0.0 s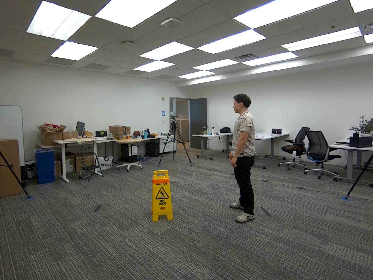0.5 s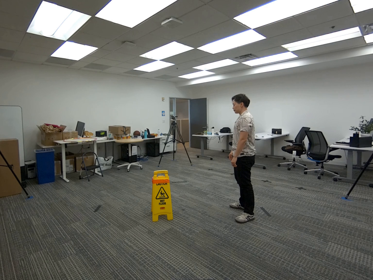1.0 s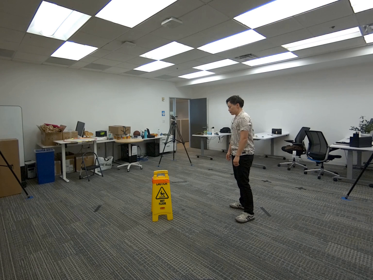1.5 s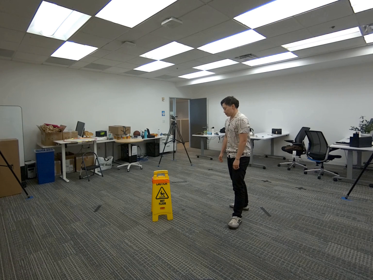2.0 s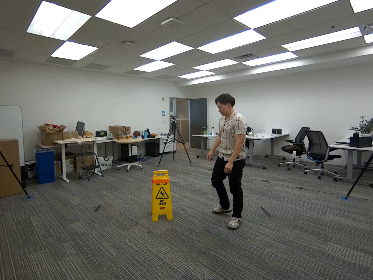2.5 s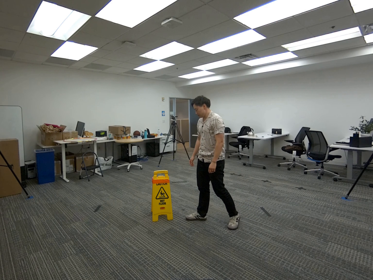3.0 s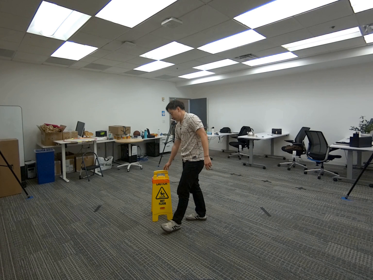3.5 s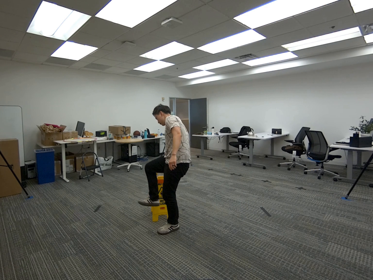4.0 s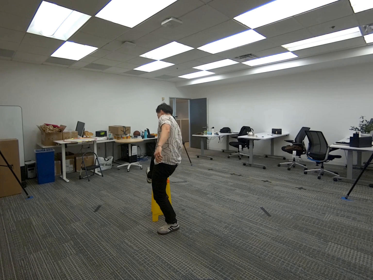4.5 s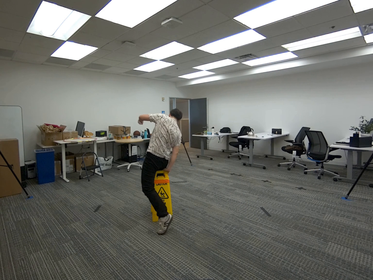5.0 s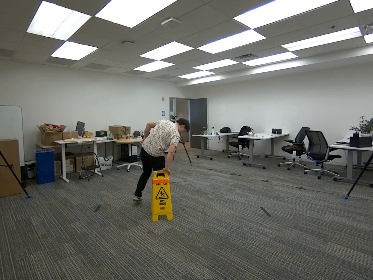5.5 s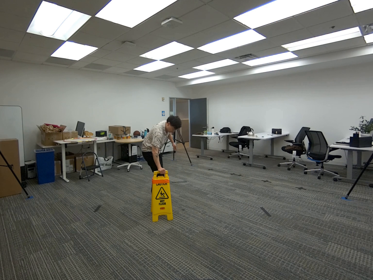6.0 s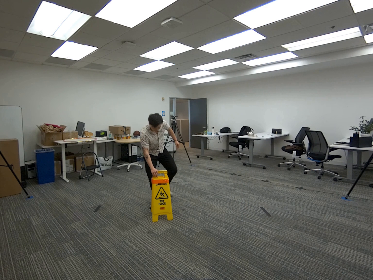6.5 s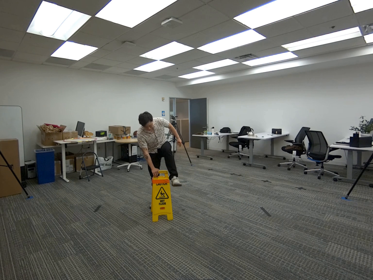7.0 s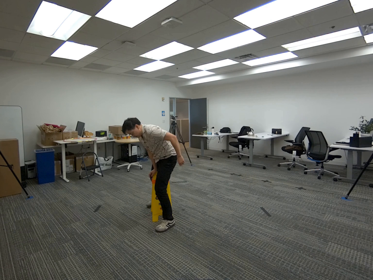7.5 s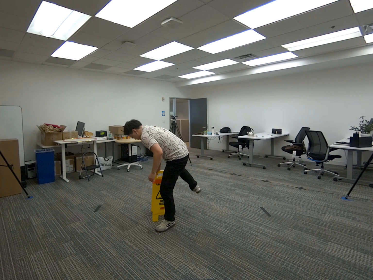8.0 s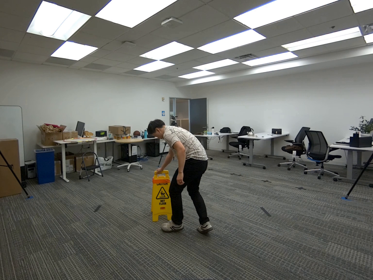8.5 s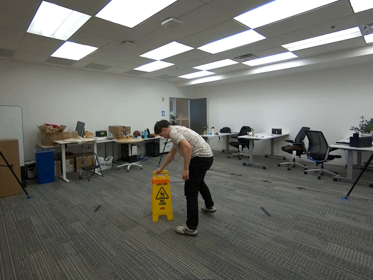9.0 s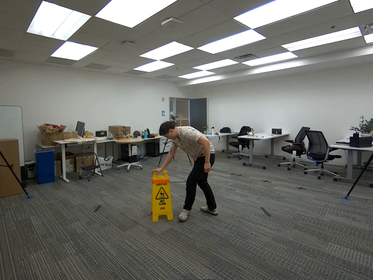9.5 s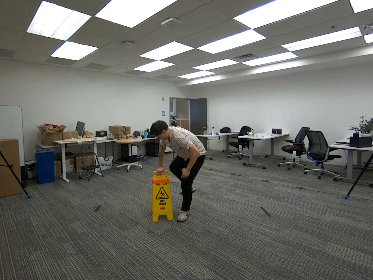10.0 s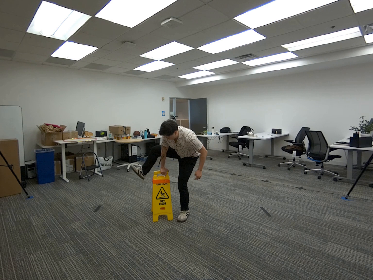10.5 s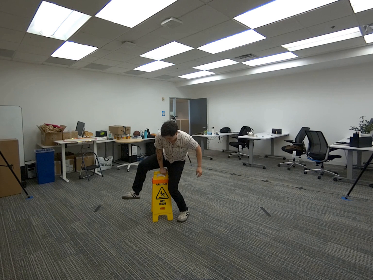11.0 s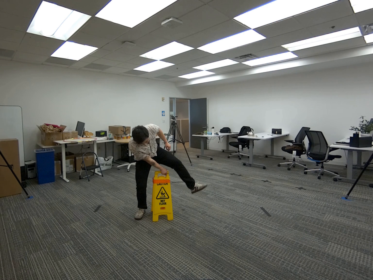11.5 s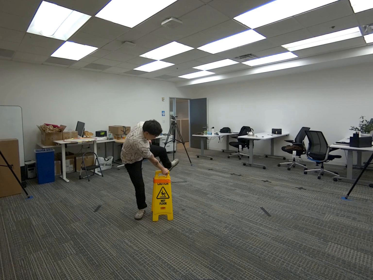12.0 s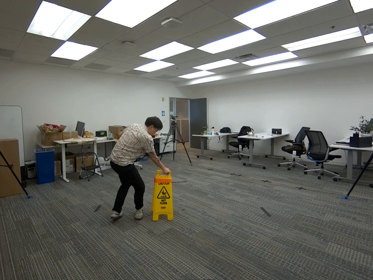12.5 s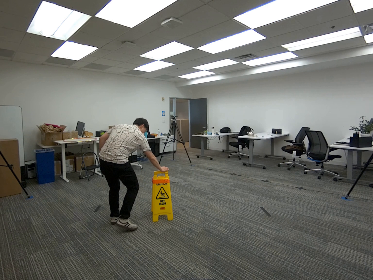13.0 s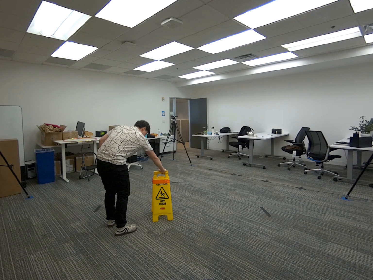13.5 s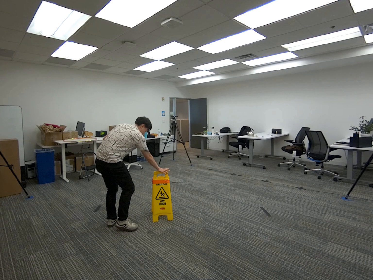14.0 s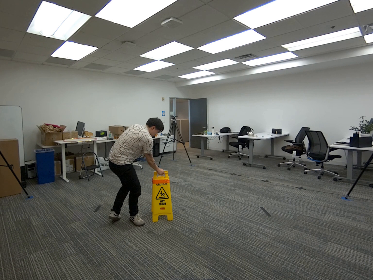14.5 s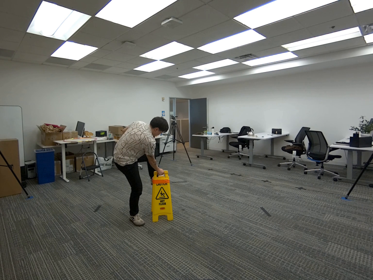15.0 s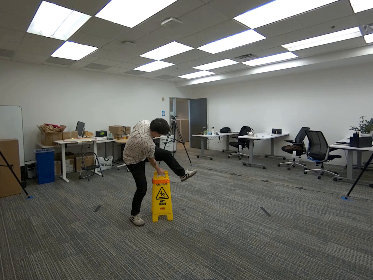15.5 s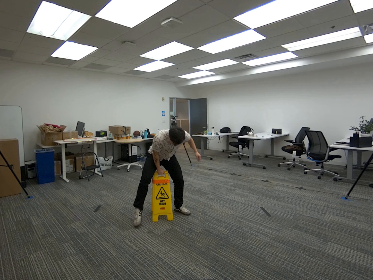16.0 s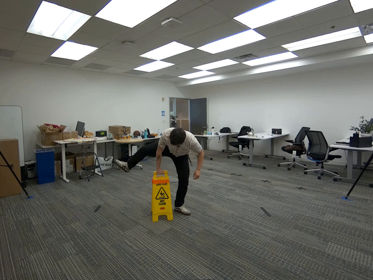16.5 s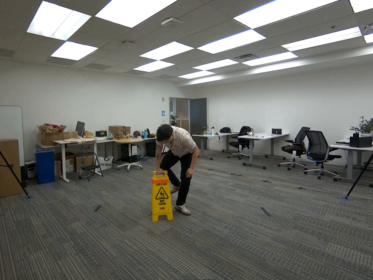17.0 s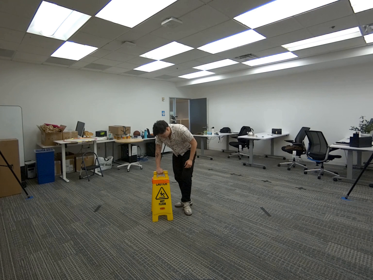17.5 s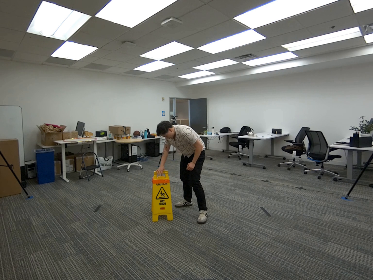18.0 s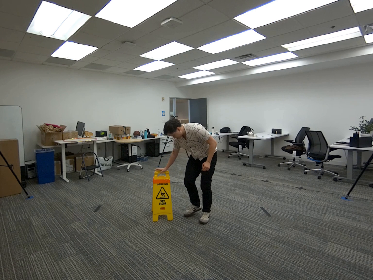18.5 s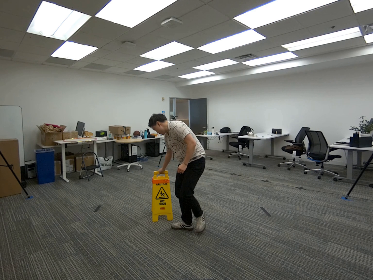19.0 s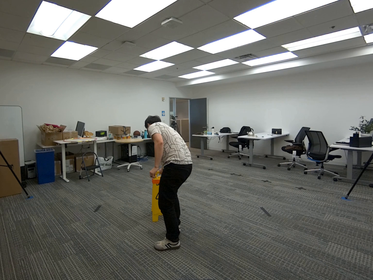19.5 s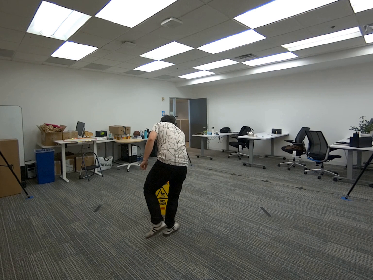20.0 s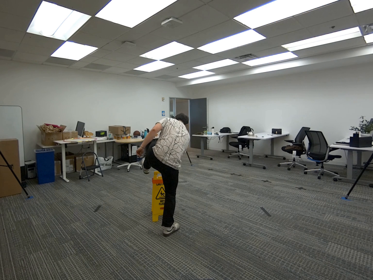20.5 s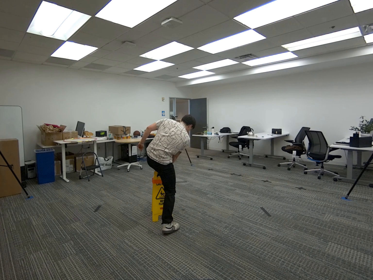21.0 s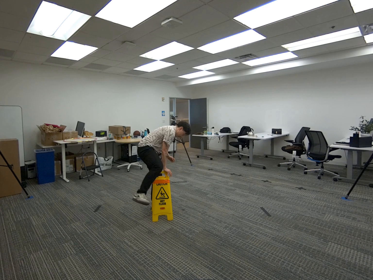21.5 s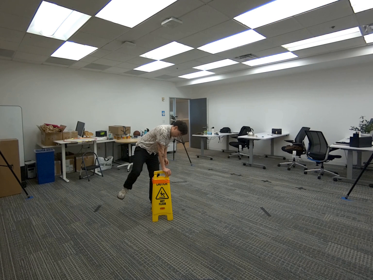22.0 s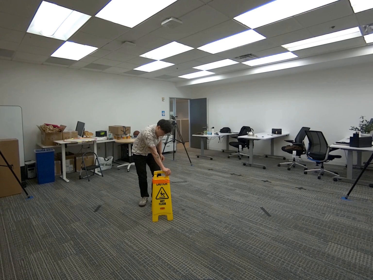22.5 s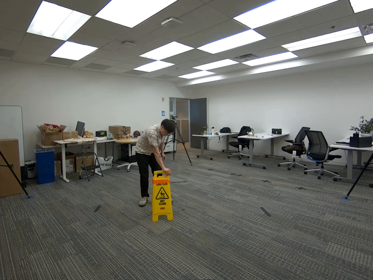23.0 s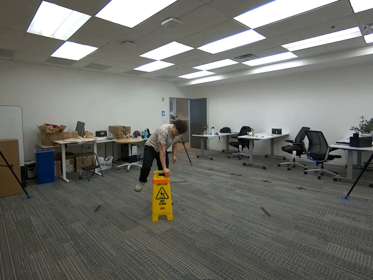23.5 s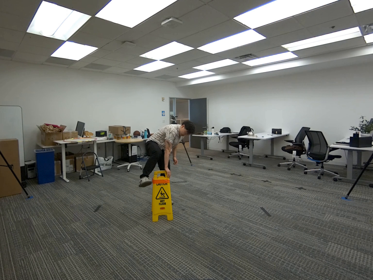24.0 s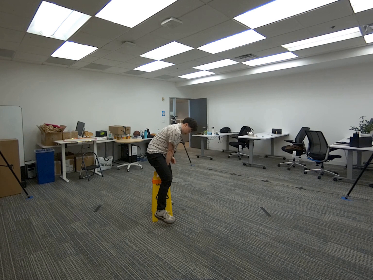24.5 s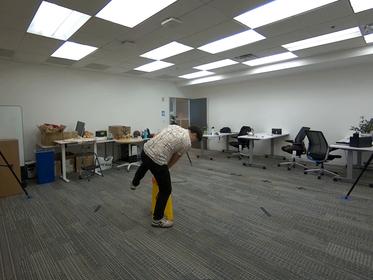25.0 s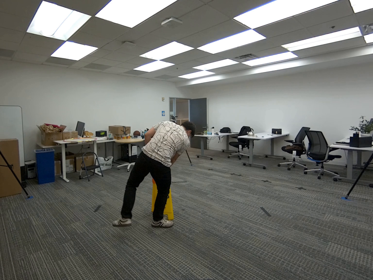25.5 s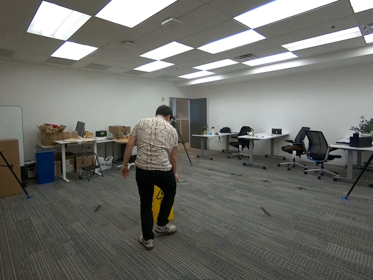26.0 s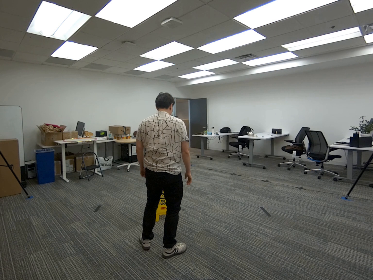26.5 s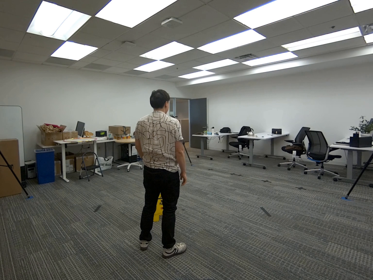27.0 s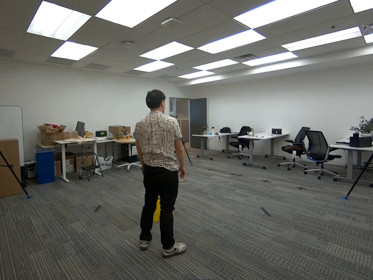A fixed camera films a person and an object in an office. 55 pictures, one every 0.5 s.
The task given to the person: Walk to the wet floor sign while it is standing upright. Hold onto the sign with one hand and step over it one leg at a time. Then continue to step over the sign from different directions until you come to a stop.
